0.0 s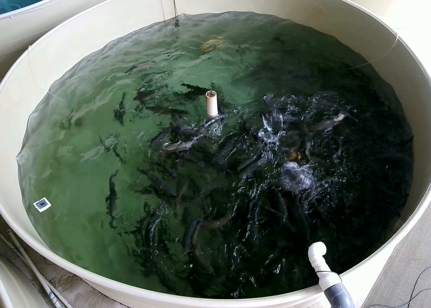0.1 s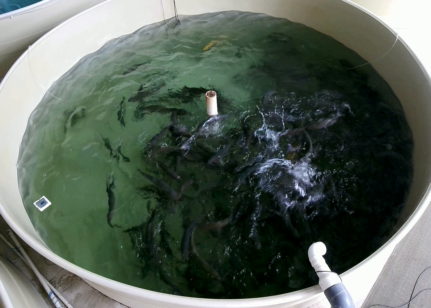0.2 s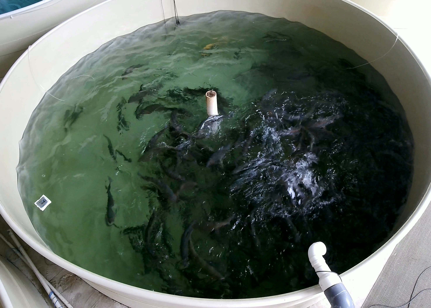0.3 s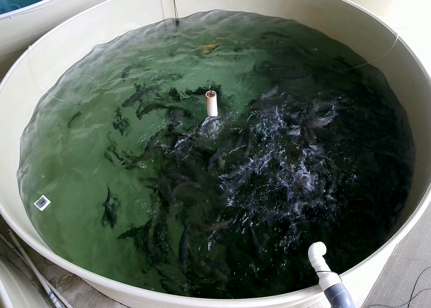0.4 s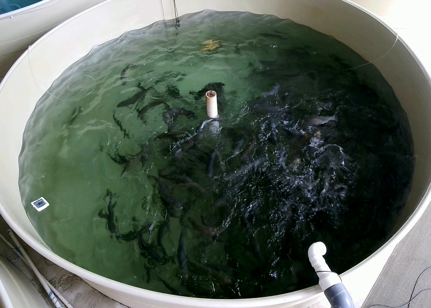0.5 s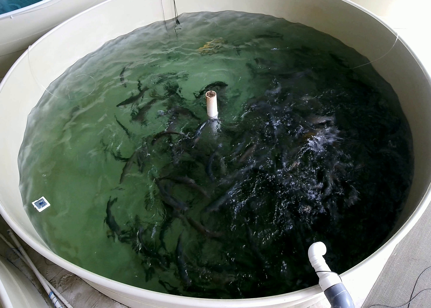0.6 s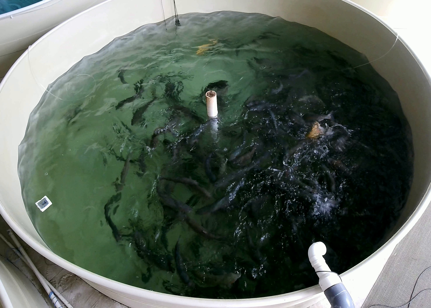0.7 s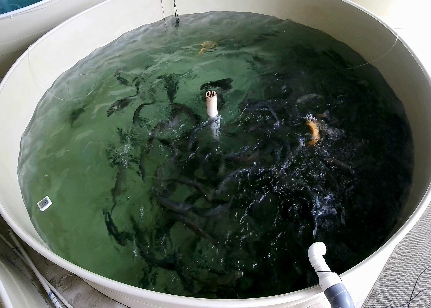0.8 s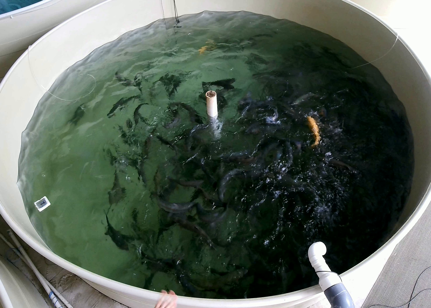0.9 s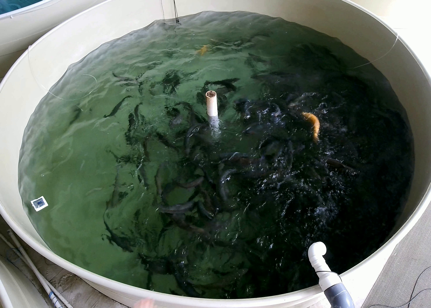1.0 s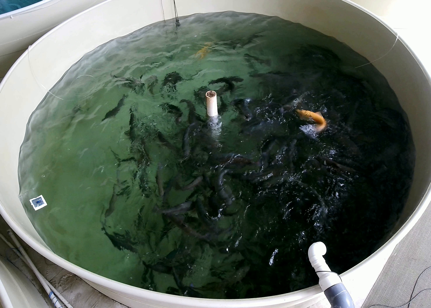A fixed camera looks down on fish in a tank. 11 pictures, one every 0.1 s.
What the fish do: Strong feeding.
